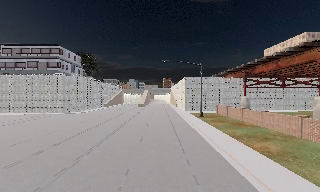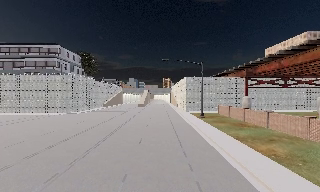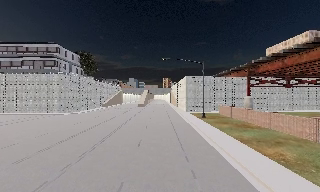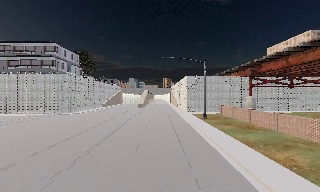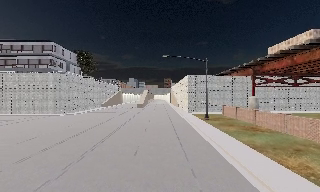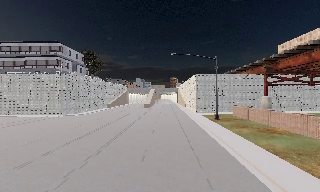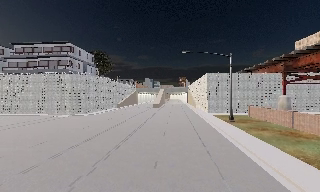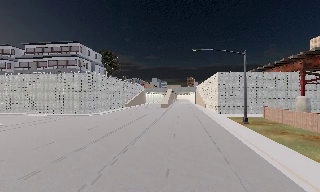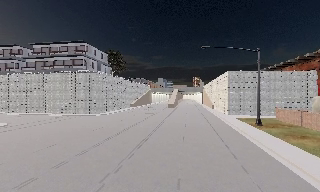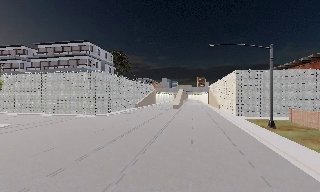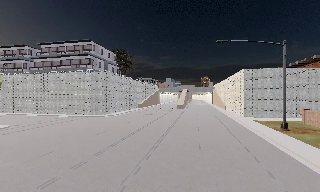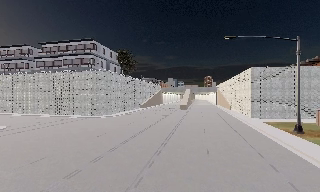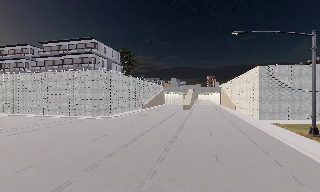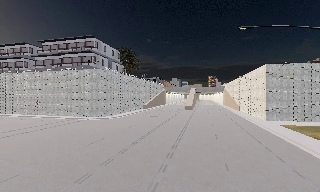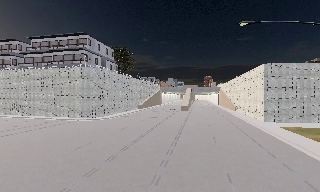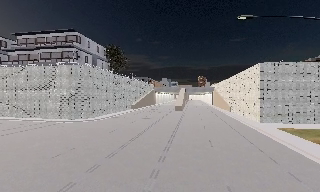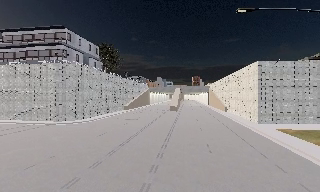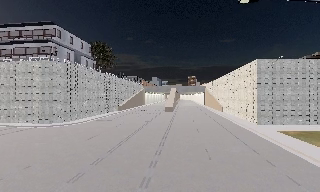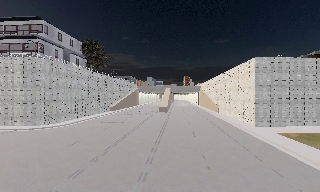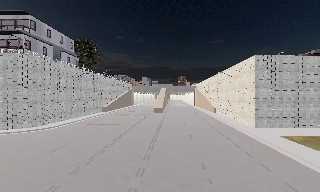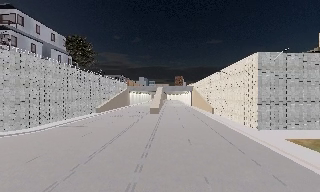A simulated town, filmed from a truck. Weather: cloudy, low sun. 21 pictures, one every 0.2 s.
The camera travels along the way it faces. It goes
forward.
0.0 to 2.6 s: The camera pans to its left, which is counterclockwise from overhead, by about 15 degrees. It travels forward, about 13 m, so what stands in front looms larger.
2.6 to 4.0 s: The camera pans to its right, which is clockwise from overhead, by about 10 degrees. It travels forward, about 10 m, so what stands in front looms larger.
The film runs forward here.
